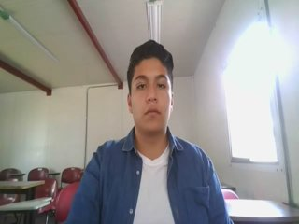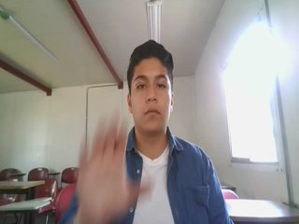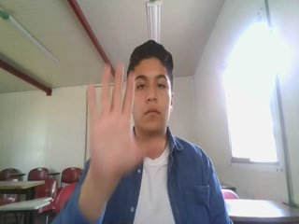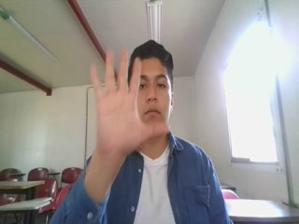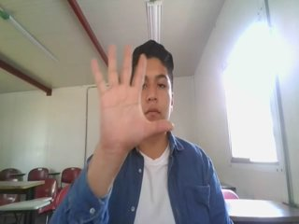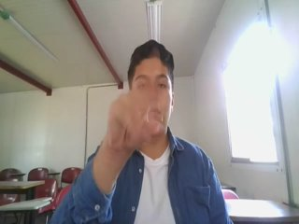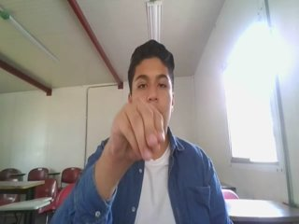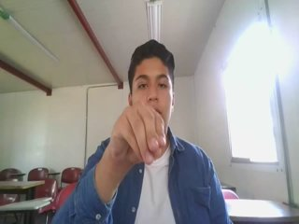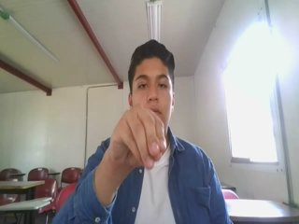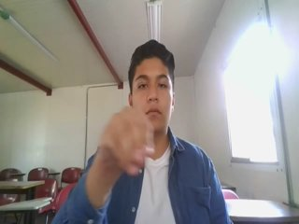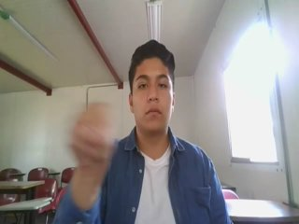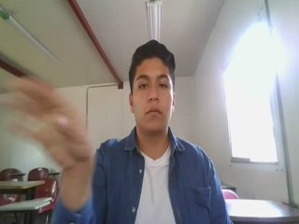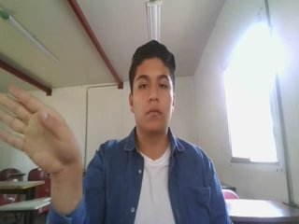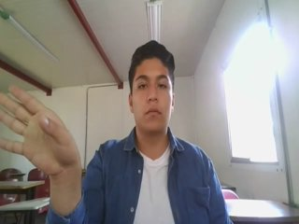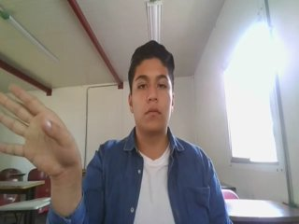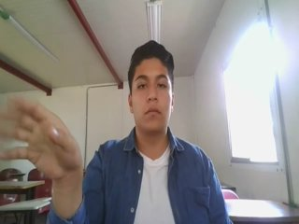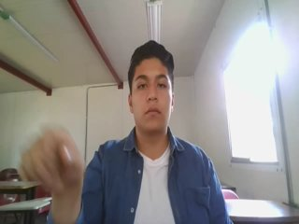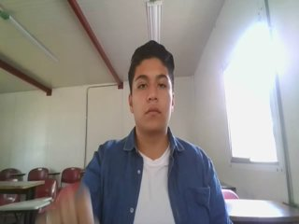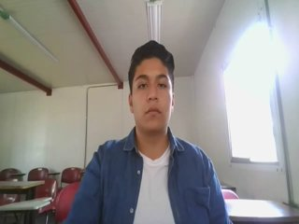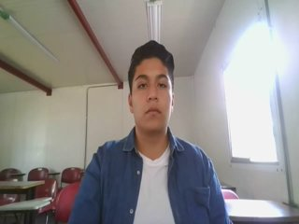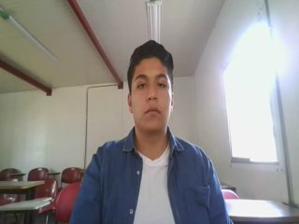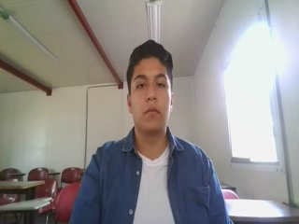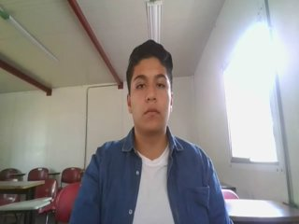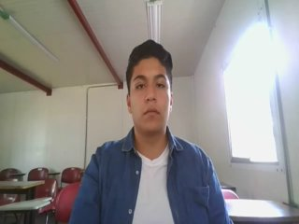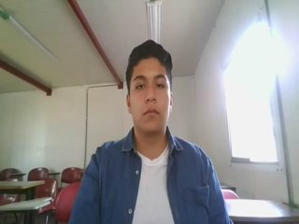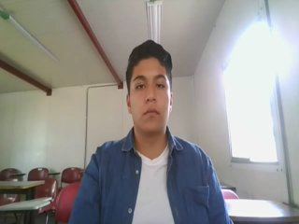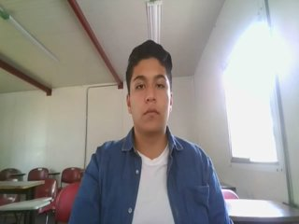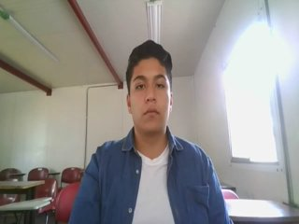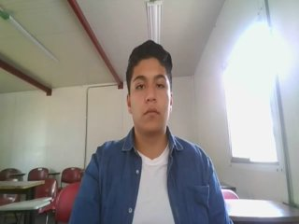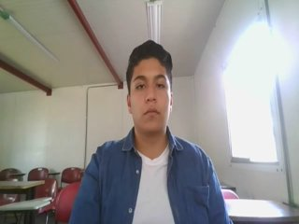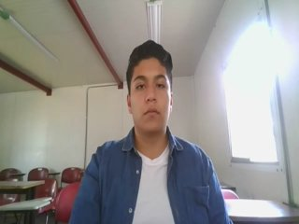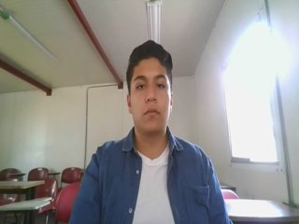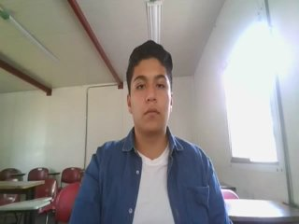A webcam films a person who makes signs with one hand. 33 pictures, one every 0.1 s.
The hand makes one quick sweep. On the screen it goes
to the left.
0.2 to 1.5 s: On the screen the hand sweeps to the left. The name of the sign: Throw right.
1.6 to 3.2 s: Non-gesture.
